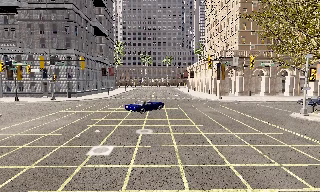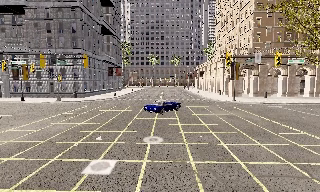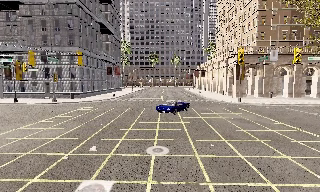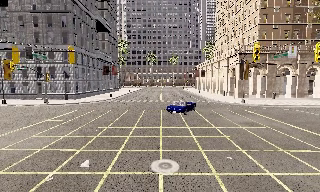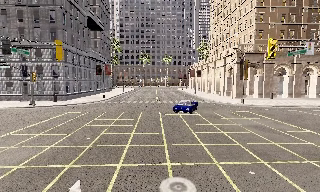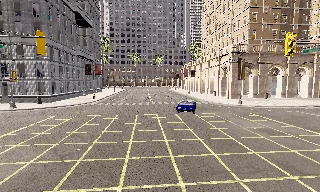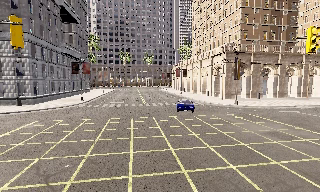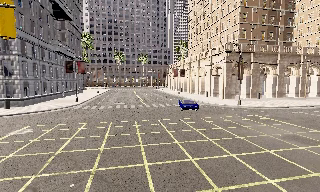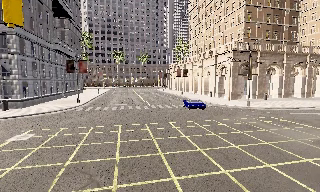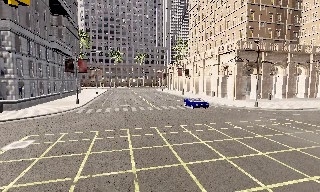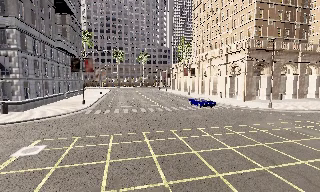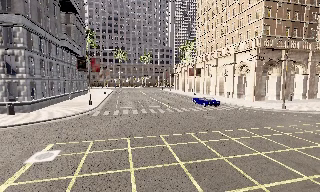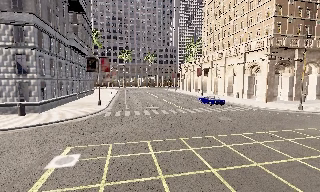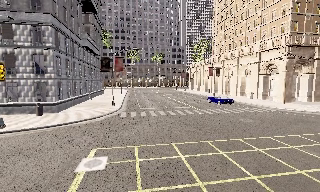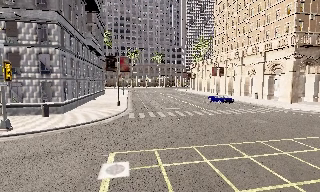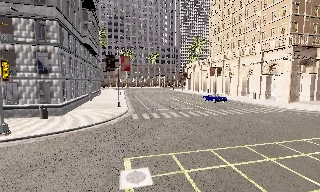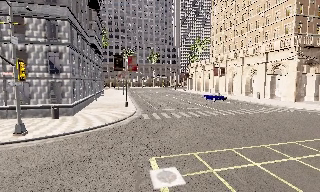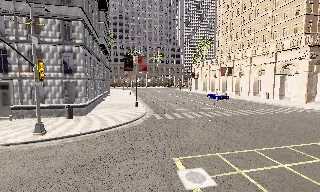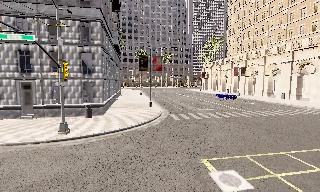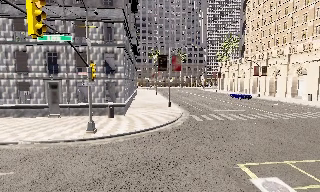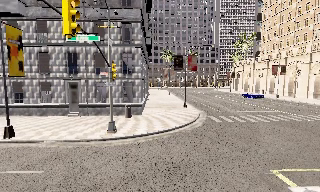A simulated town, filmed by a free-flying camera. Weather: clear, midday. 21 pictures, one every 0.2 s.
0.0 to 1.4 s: The camera pans to its right, which is clockwise from overhead, by about 10 degrees. It travels forward and to its left, about 10 m, so what stands in front looms larger.
1.4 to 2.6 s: The camera travels to its left and forward, about 8 m, so close, fixed things drift to the right.
2.6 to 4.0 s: The camera travels to its left, about 7 m, so close, fixed things drift to the right.
The film runs forward here.
